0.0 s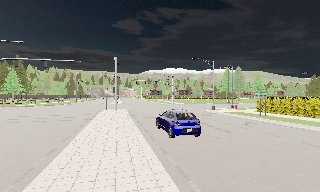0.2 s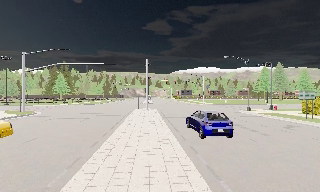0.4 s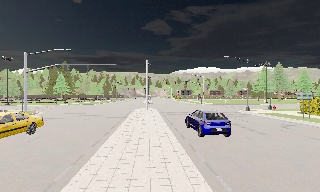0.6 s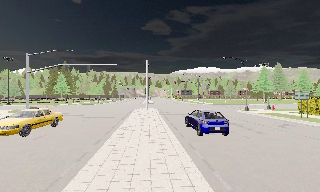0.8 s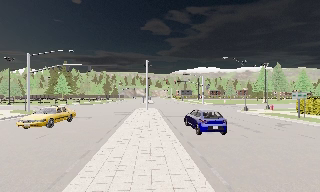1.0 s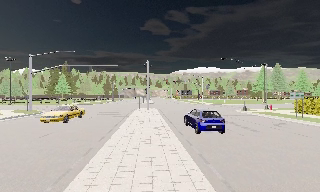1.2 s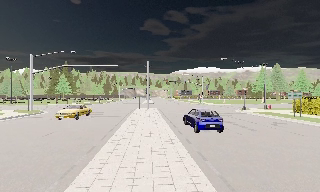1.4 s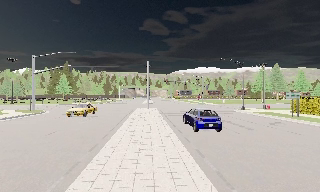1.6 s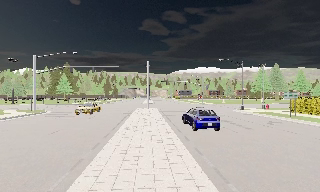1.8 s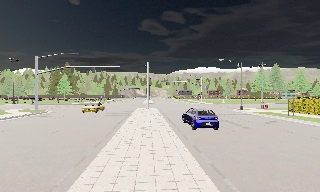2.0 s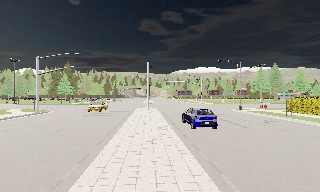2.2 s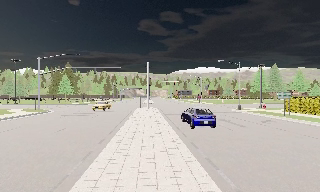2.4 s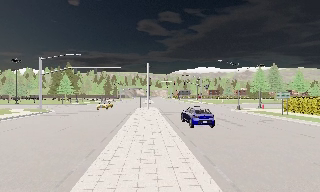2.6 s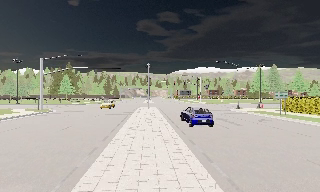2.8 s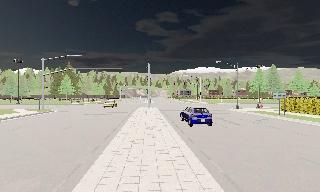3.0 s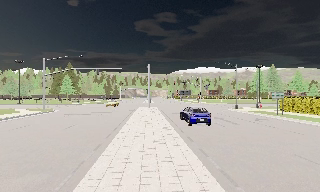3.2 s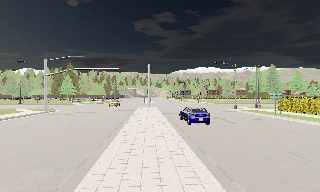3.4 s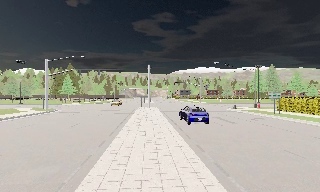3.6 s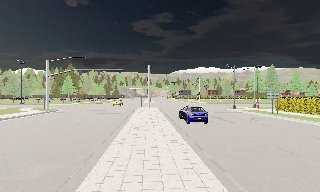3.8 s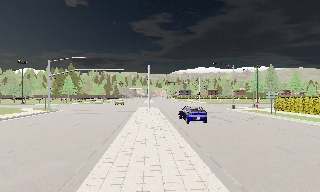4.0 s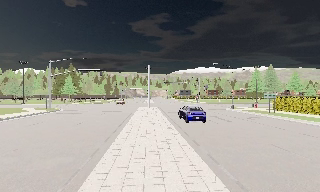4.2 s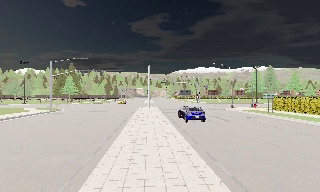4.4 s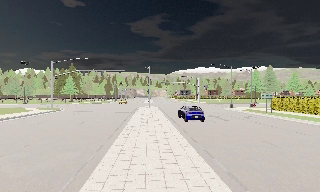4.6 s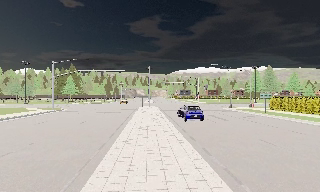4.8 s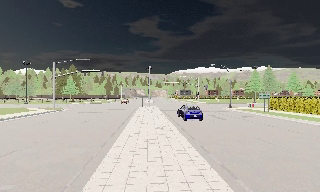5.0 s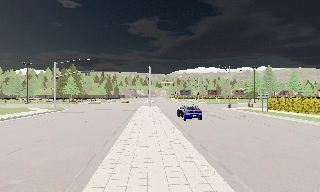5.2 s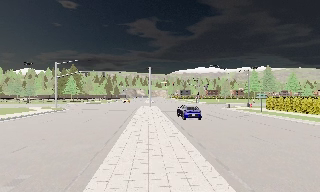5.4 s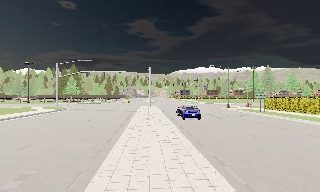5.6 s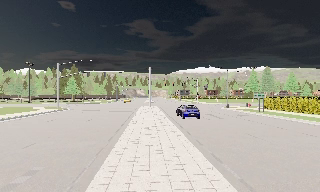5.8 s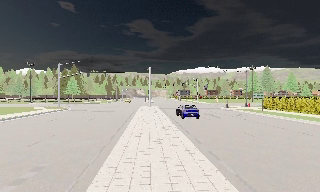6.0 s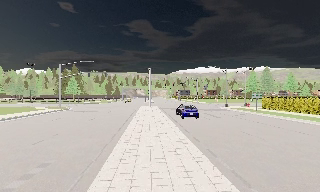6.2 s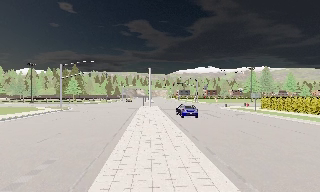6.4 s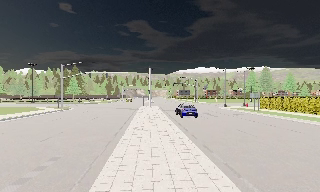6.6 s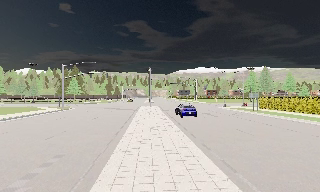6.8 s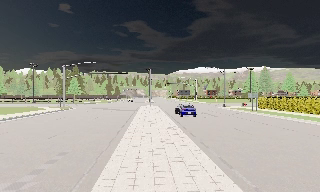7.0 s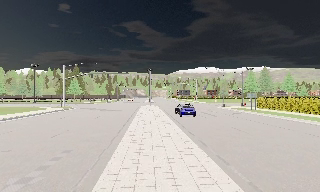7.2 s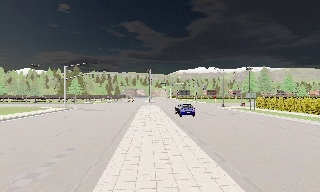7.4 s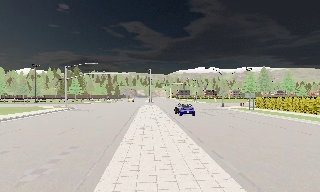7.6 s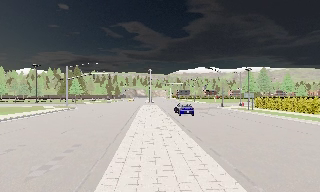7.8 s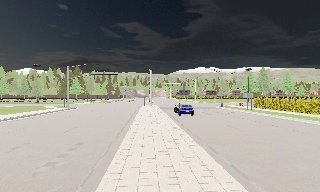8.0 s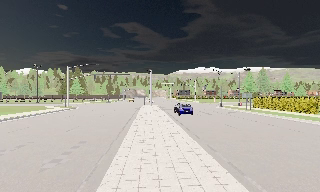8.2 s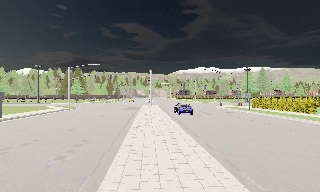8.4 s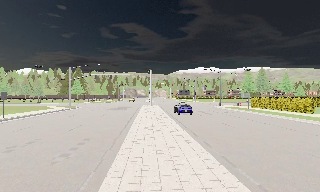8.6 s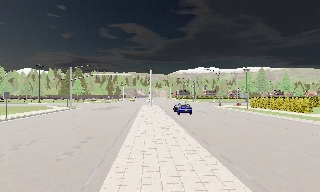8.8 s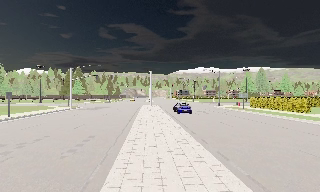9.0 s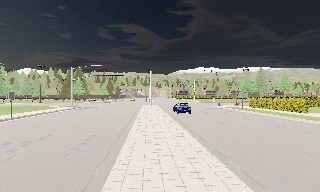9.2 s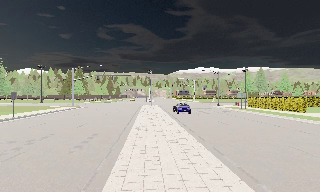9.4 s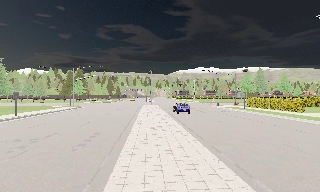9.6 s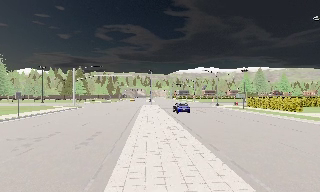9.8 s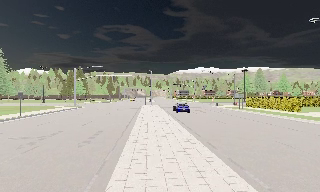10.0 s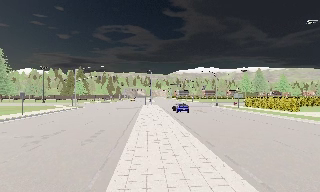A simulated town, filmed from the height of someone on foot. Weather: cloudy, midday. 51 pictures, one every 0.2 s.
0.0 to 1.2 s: The camera swings to its left by about 10 degrees, and the scene slides to the right. It travels backward, about 1.5 m, so what stands in front gets smaller.
1.2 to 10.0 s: The camera travels backward, about 12 m, so what stands in front gets smaller.
The film runs backward here.
